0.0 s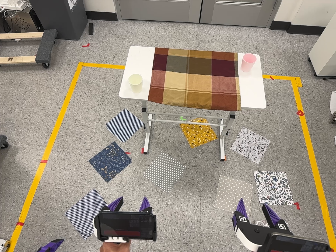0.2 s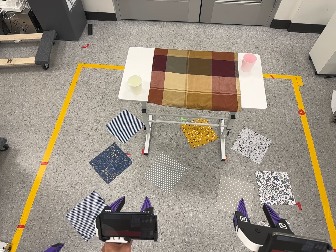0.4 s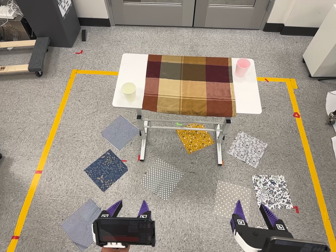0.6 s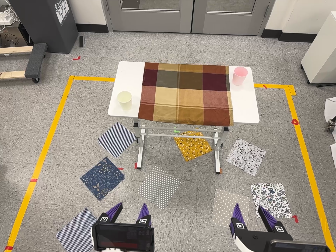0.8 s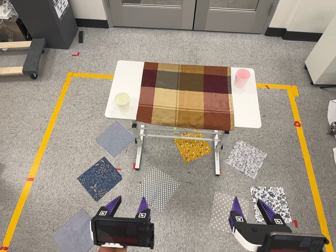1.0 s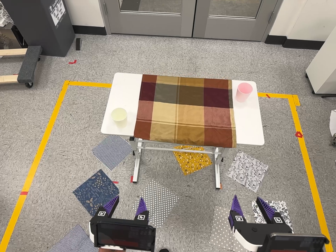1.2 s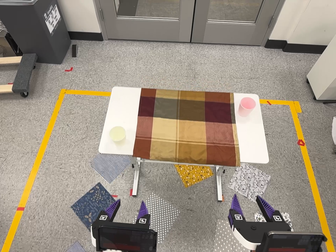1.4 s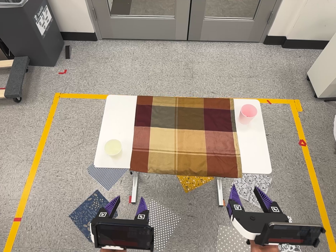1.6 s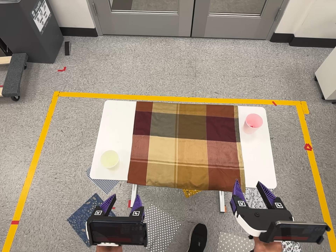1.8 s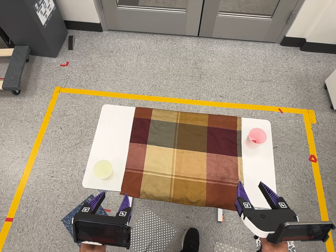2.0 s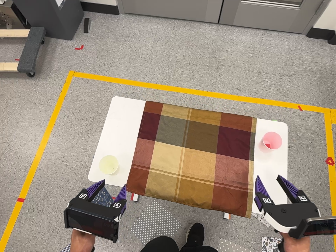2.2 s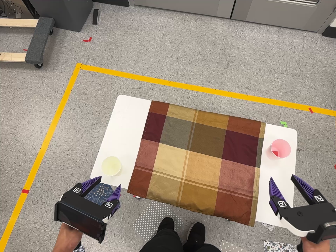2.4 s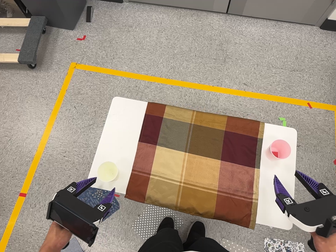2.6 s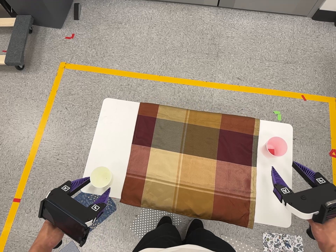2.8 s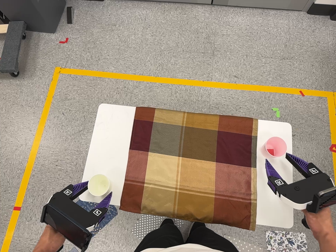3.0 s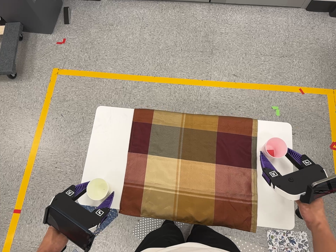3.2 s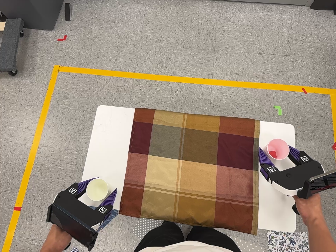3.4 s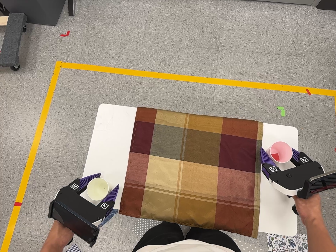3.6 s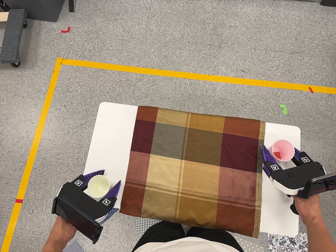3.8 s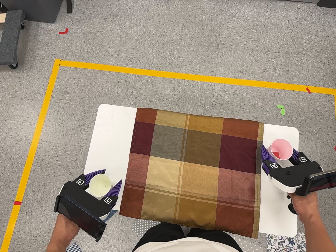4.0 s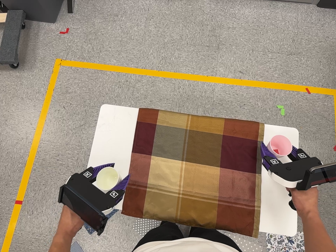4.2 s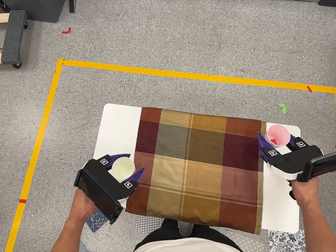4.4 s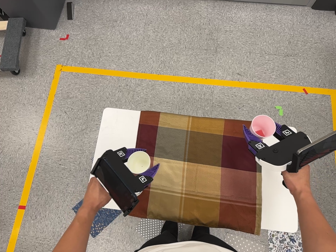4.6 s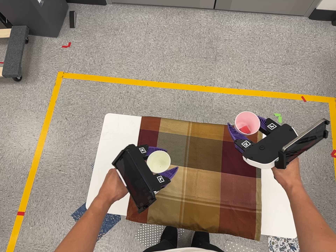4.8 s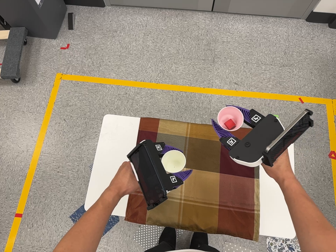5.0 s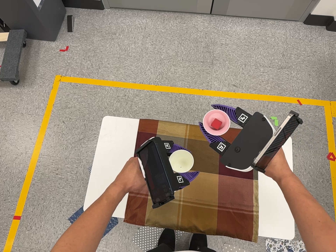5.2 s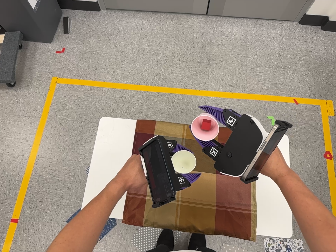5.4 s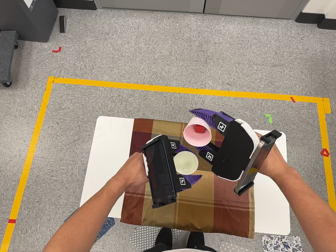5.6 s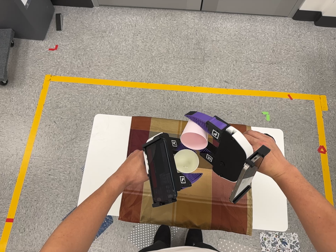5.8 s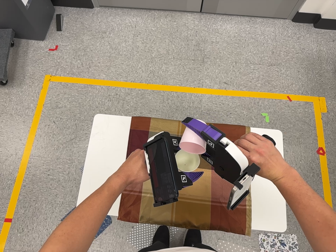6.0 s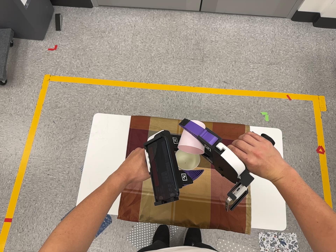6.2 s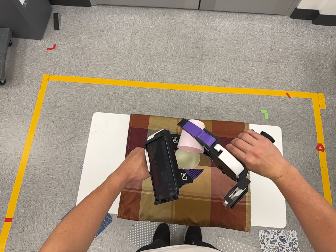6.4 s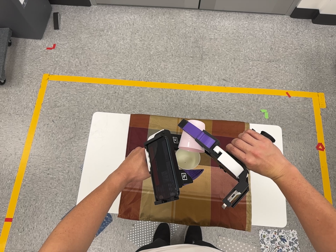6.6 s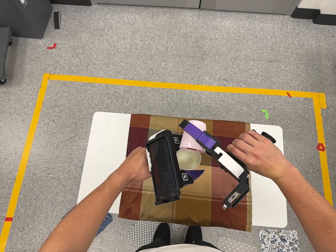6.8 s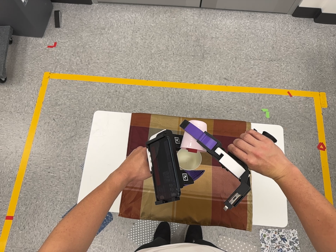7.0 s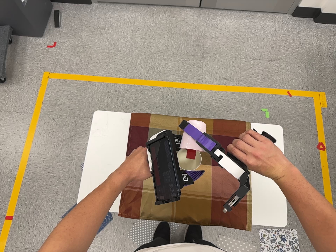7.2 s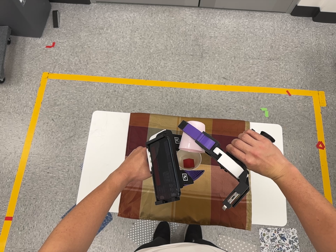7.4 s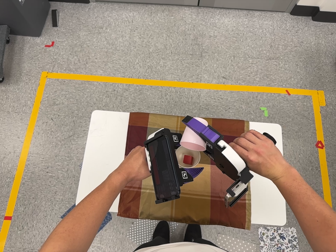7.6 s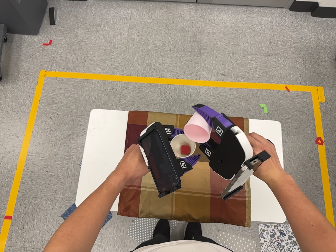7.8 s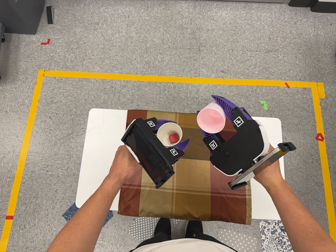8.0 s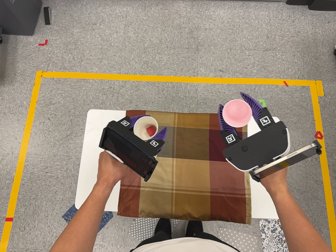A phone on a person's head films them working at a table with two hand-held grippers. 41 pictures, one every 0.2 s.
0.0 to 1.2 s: The camera travels toward the top of its view and forward, about 32 cm, so close, fixed things drift downward.
1.2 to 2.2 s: The camera travels toward the top of its view and forward, about 40 cm, so close, fixed things drift downward. Its aim tips toward the bottom of its view by about 10 degrees. It rolls about its line of sight by about 10 degrees, and the scene rotates clockwise.
2.2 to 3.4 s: The camera travels toward the top of its view and forward, about 16 cm, so close, fixed things drift downward.
3.4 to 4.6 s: The camera travels backward, about 5 cm, so what stands in front gets smaller.
4.6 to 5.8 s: The camera shifts only a little, or ends up much as it began.
5.8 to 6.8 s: The camera keeps its place and its aim.
6.8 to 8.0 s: The camera shifts only a little, or ends up much as it began.
The film runs forward here.
